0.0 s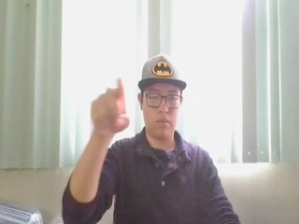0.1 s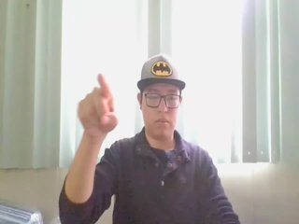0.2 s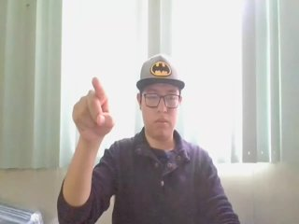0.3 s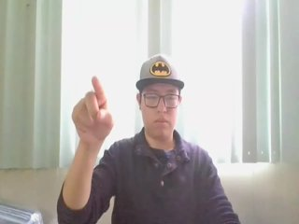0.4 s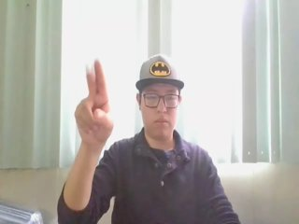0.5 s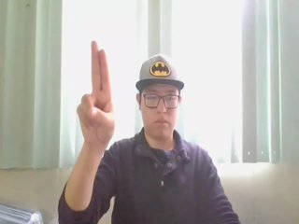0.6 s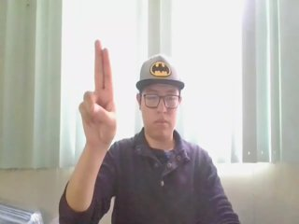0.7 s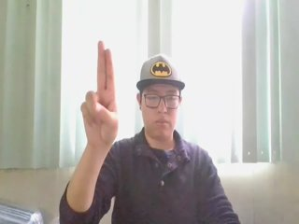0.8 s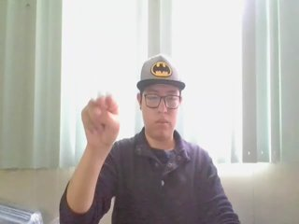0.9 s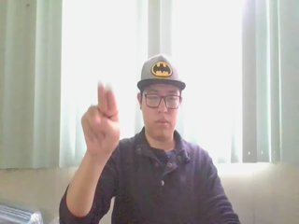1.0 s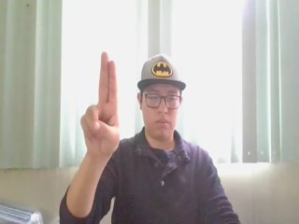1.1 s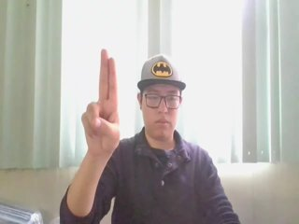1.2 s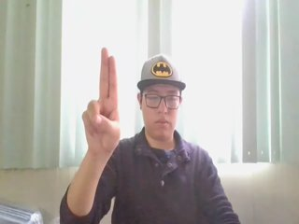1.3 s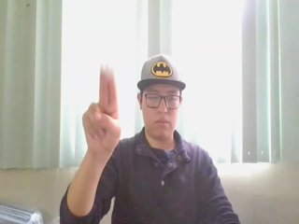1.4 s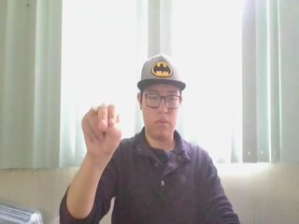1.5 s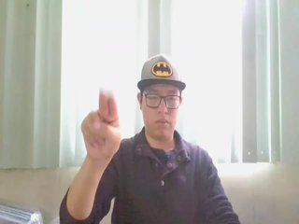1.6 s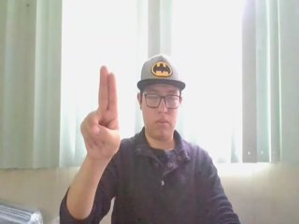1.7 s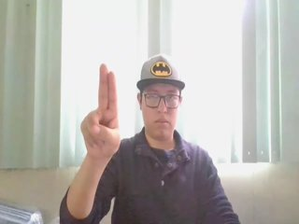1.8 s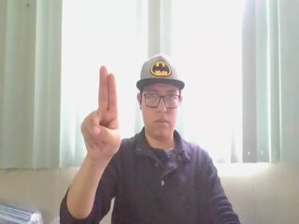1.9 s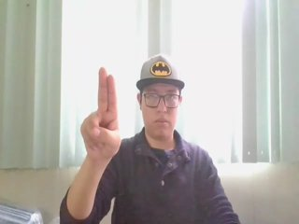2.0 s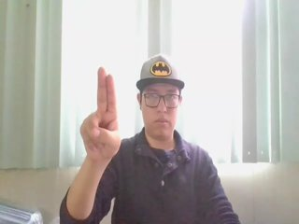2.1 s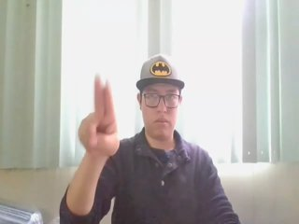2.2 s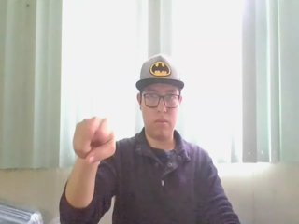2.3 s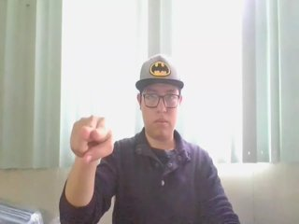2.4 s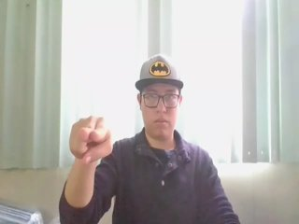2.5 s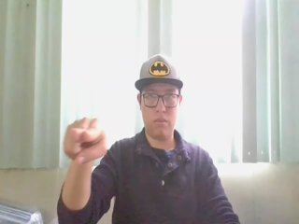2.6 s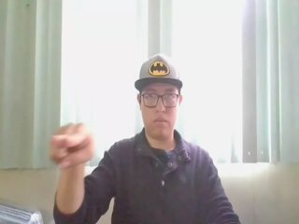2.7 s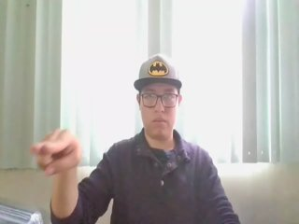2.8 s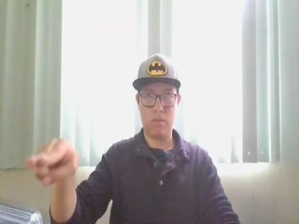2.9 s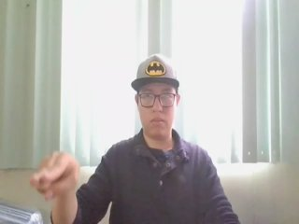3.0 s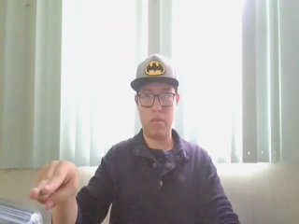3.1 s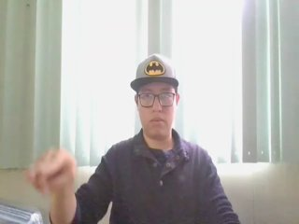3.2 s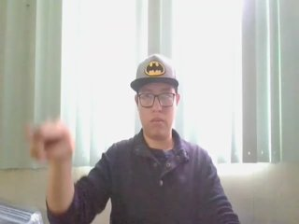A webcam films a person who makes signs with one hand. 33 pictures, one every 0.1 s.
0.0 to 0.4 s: Pointing with one finger.
0.5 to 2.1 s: Double click with two fingers.
2.2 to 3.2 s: Pointing with two fingers.
